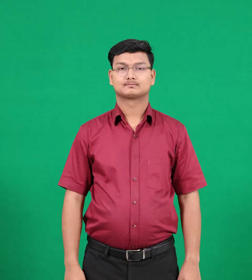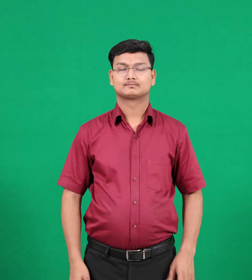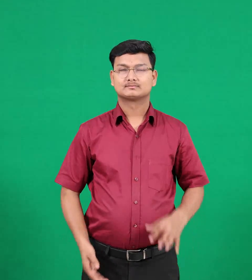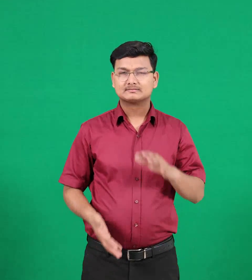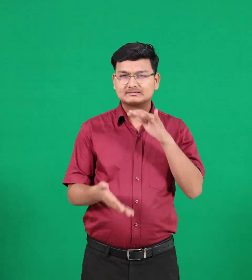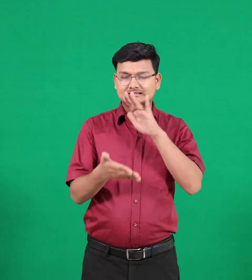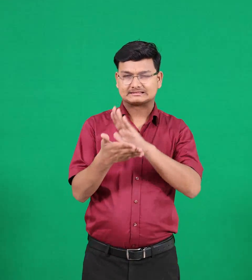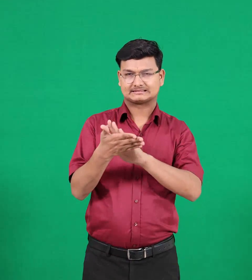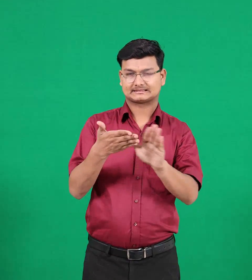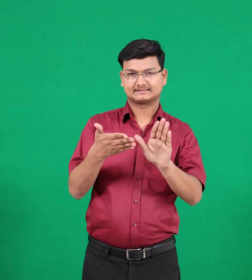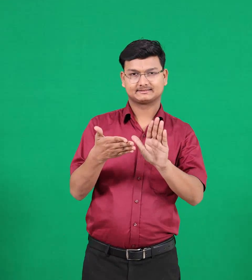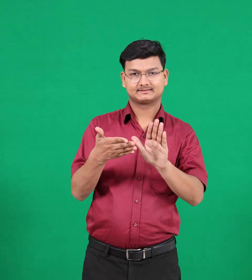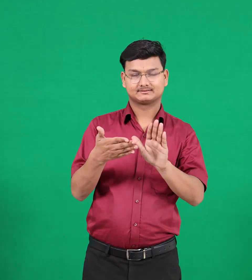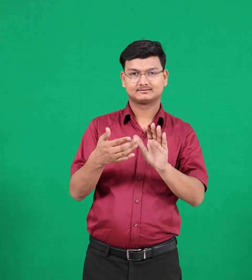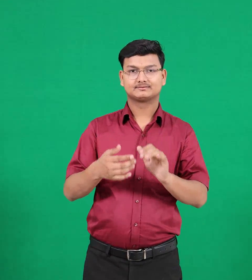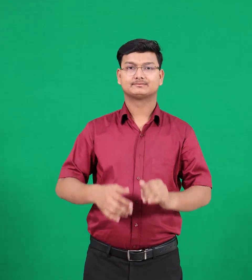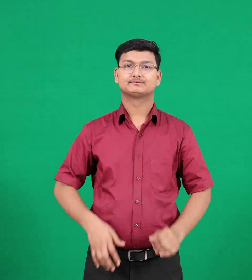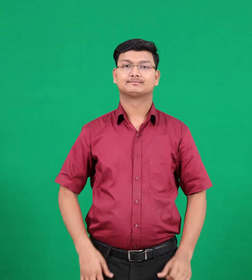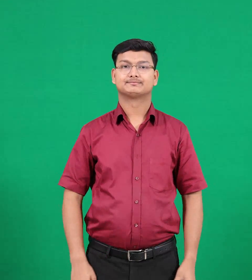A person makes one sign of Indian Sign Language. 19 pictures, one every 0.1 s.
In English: clearly
